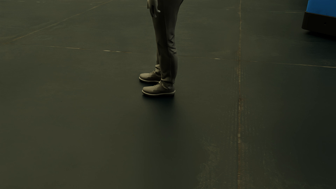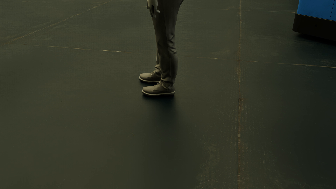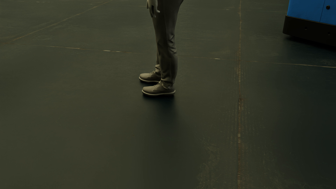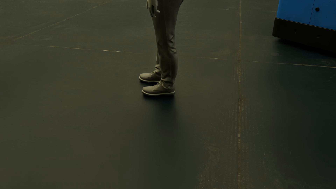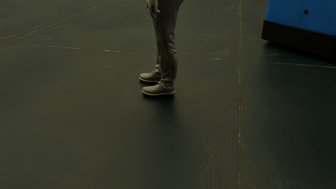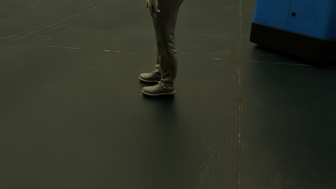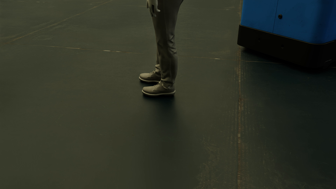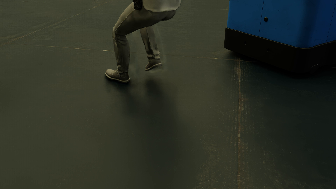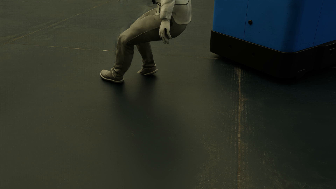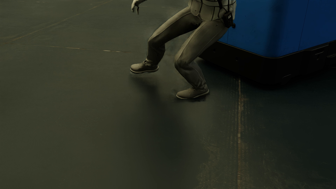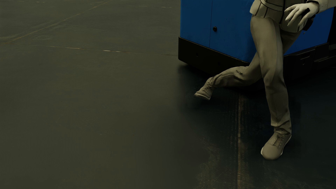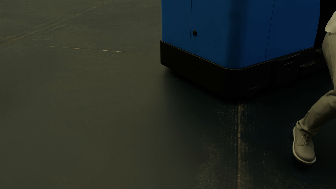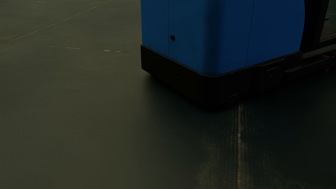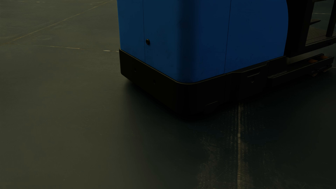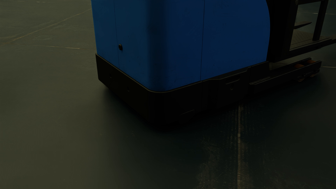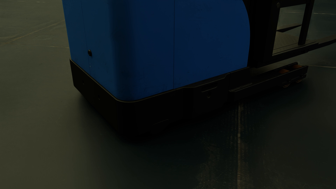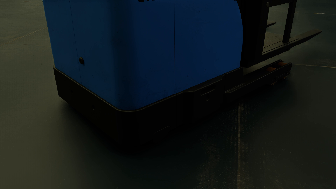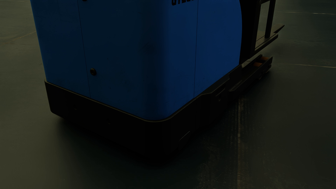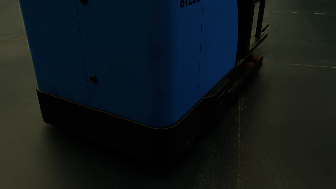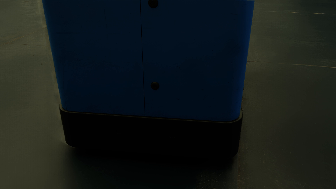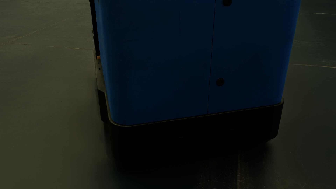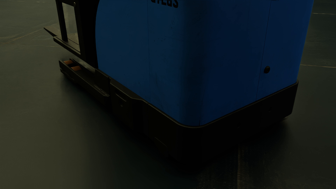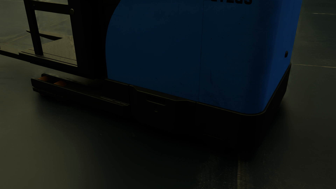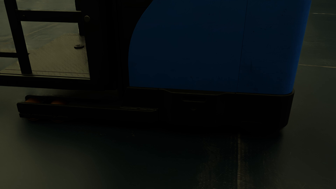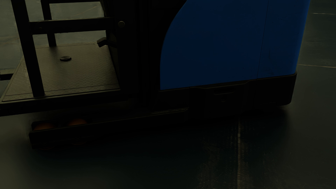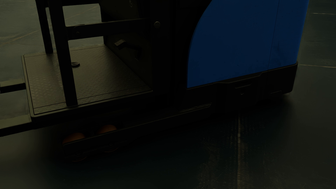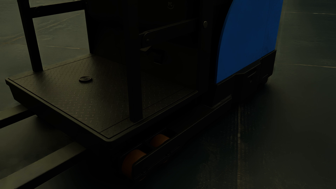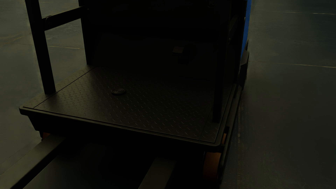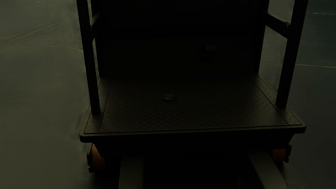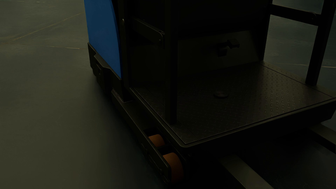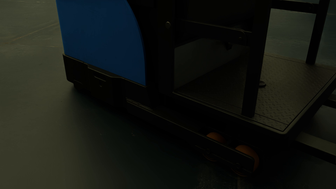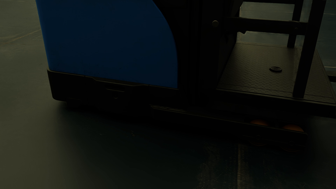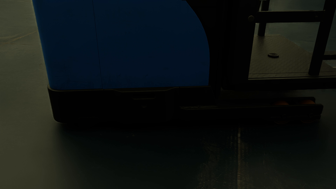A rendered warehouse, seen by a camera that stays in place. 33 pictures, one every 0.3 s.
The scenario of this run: Near miss between a forklift and a person.
